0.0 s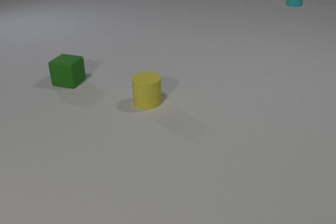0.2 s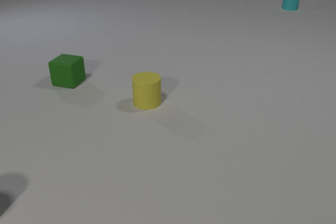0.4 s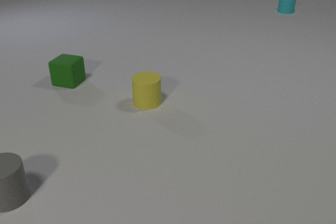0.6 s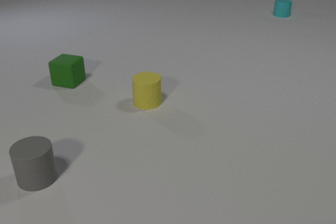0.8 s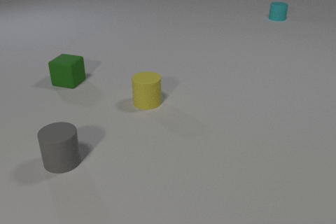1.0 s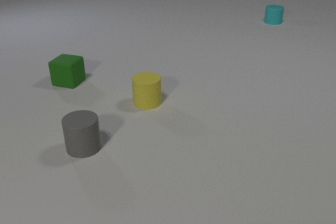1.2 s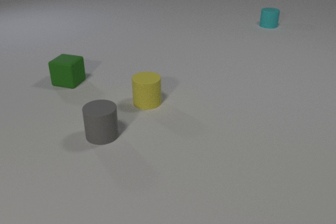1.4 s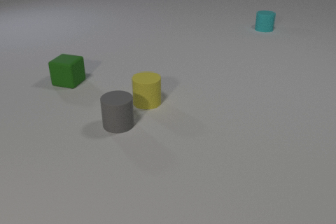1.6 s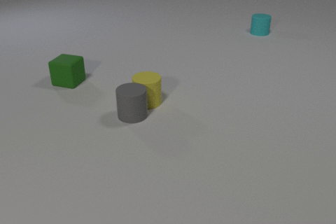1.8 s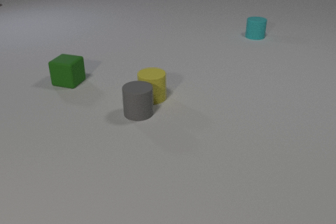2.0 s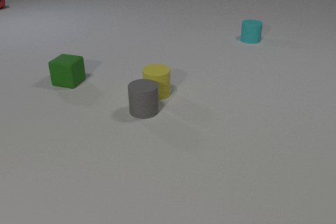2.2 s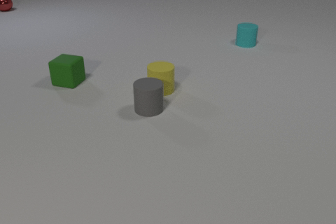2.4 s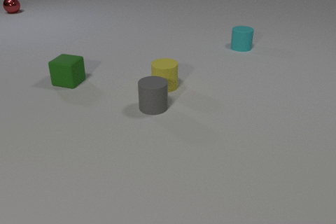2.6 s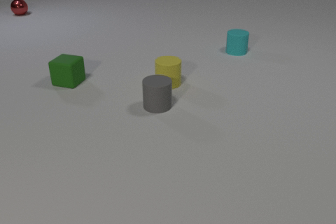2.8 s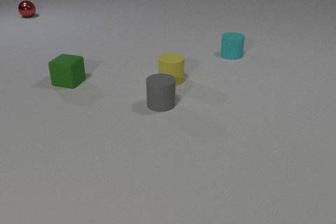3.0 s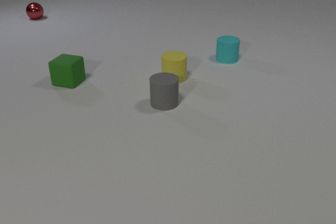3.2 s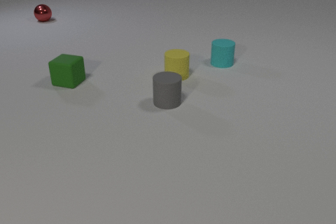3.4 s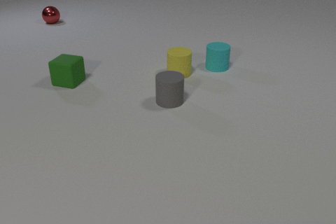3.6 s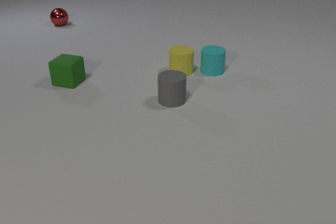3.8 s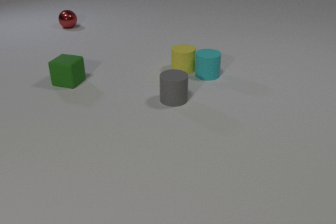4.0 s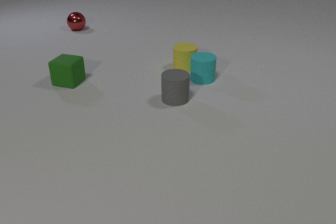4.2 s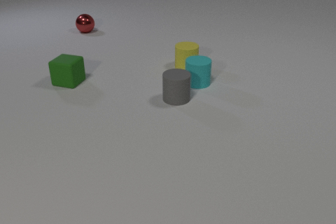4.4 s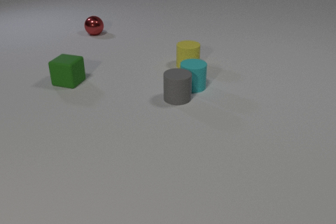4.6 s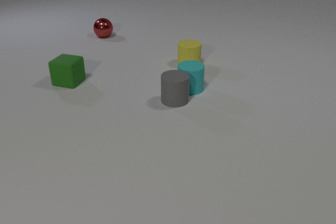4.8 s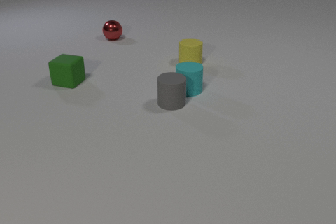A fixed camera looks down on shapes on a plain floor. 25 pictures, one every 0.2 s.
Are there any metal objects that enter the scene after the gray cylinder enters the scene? yes.
How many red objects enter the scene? 1.
How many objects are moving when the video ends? 4.
0.0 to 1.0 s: The gray rubber cylinder comes in at the left edge, slides to the right and away from the camera. The cyan rubber cylinder slides toward the camera.
1.0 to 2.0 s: The gray rubber cylinder slides to the right and away from the camera. The yellow rubber cylinder slides away from the camera and to the right. The cyan rubber cylinder slides toward the camera. The red metal sphere comes in at the left edge, rolls toward the camera and to the right. The gray rubber cylinder and the yellow rubber cylinder collide.
2.0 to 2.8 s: The gray rubber cylinder slides to the right and away from the camera. The yellow rubber cylinder slides away from the camera and to the right. The cyan rubber cylinder slides toward the camera. The red metal sphere rolls toward the camera and to the right.
2.8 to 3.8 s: The gray rubber cylinder slides to the right and away from the camera. The yellow rubber cylinder slides away from the camera and to the right. The cyan rubber cylinder slides toward the camera and to the left. The red metal sphere rolls toward the camera and to the right.
3.8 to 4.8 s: The gray rubber cylinder slides toward the camera. The yellow rubber cylinder slides away from the camera and to the right. The cyan rubber cylinder slides toward the camera and to the left. The red metal sphere rolls toward the camera and to the right. The gray rubber cylinder and the cyan rubber cylinder collide.
